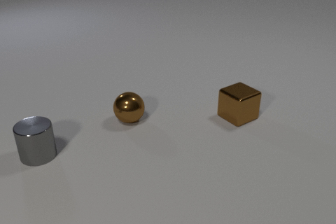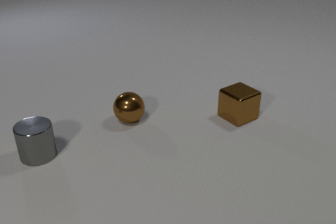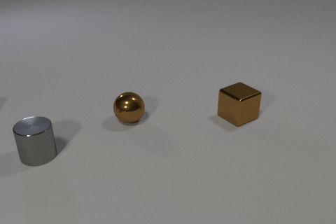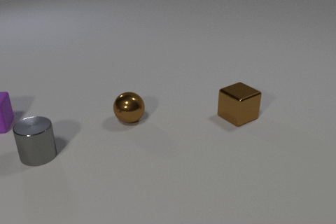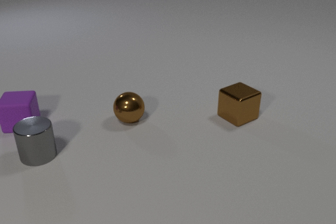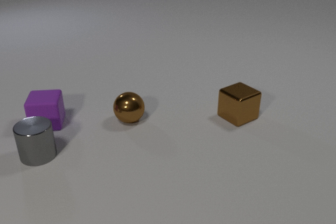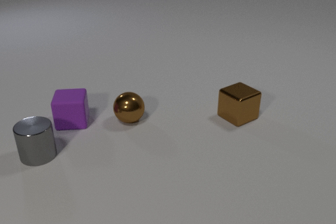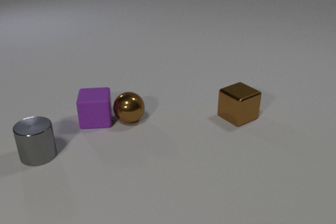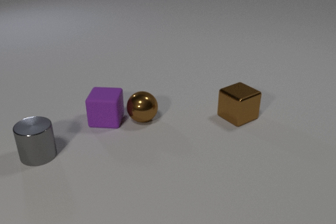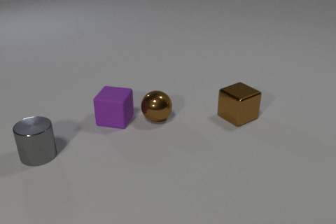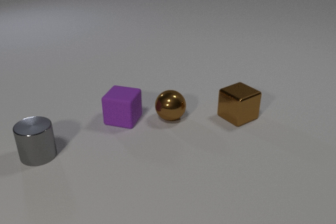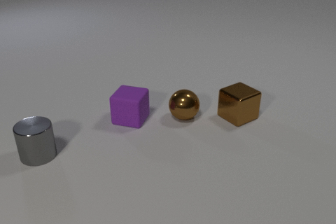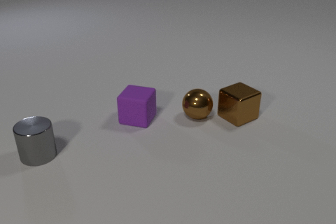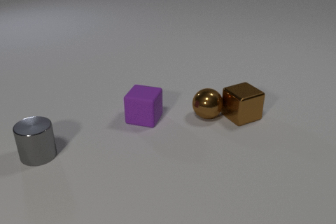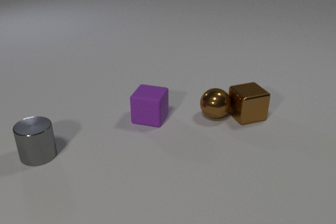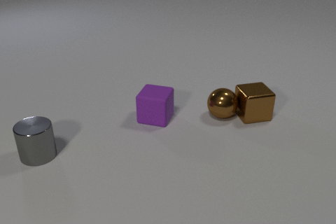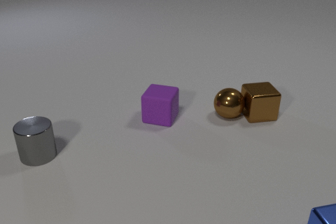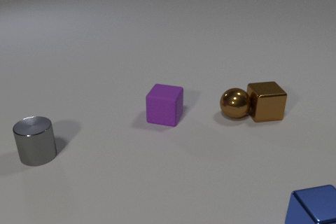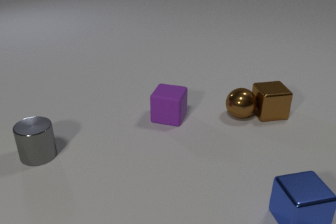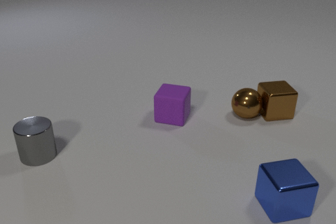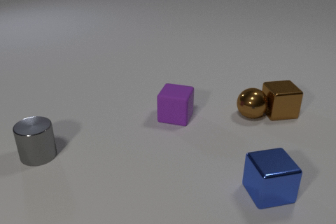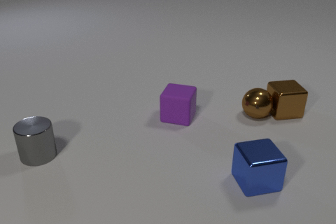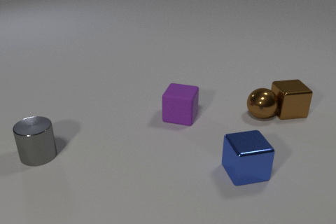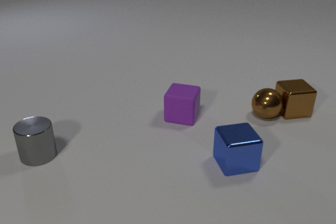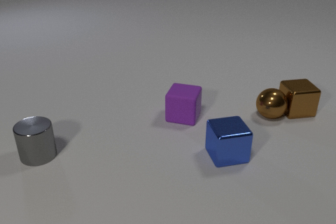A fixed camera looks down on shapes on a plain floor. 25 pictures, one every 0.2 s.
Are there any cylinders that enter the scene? no.
How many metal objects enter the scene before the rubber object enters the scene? 0.
Are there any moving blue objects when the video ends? yes.
0.0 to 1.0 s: The purple rubber cube comes in at the left edge, slides to the right.
1.0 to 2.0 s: The purple rubber cube slides to the right, spins clockwise seen from above by about 15 degrees, its near face sliding to the left. The brown metal sphere rolls to the right. The purple rubber cube and the brown metal sphere collide.
2.0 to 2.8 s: The purple rubber cube slides to the right. The brown metal sphere rolls to the right. The brown metal cube slides to the right. The brown metal sphere and the brown metal cube collide.
2.8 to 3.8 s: The purple rubber cube slides to the right. The brown metal sphere rolls to the right. The blue metal cube comes in at the bottom edge, slides to the left and away from the camera. The brown metal cube slides to the right and away from the camera.
3.8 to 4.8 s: The purple rubber cube slides to the right. The brown metal sphere rolls to the right. The blue metal cube slides away from the camera and to the left. The brown metal cube slides to the right and away from the camera.
